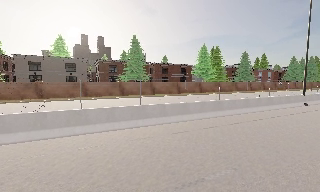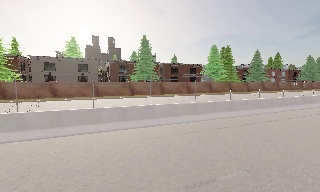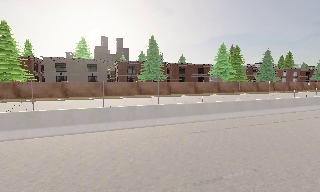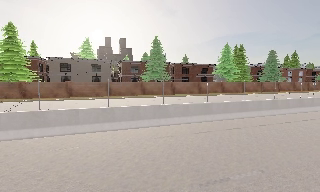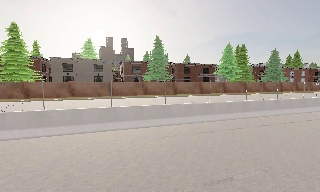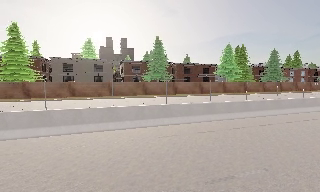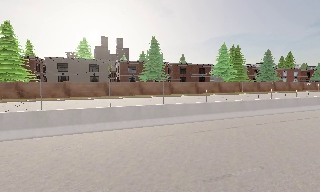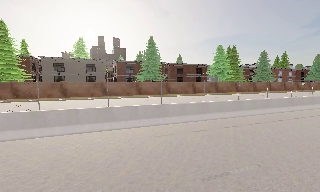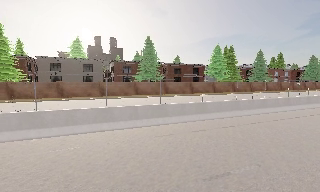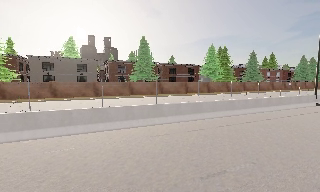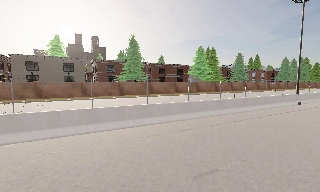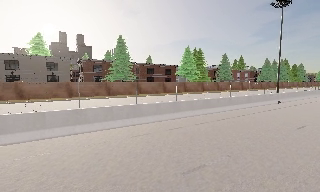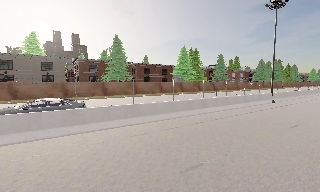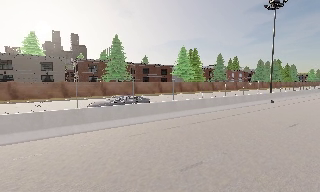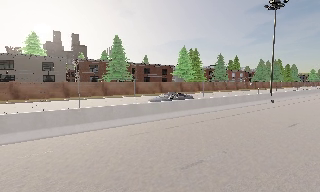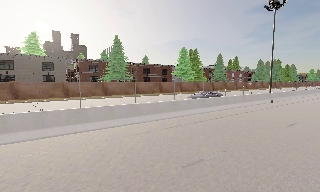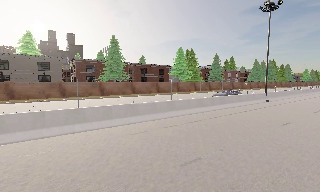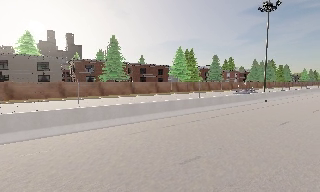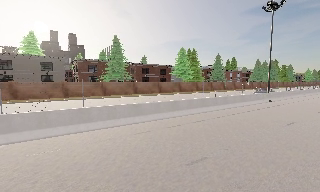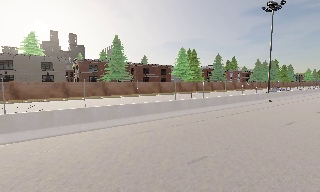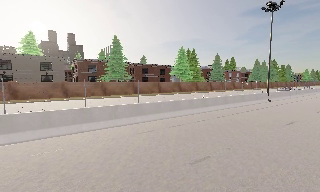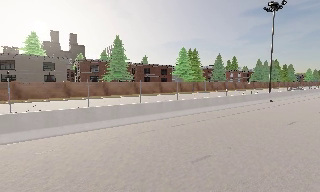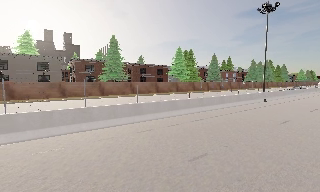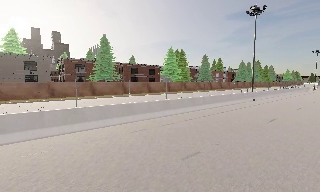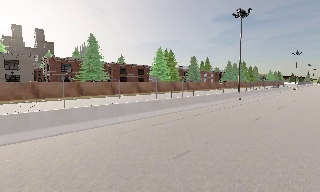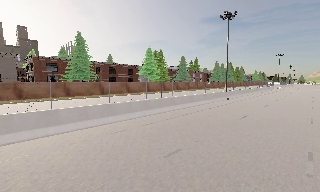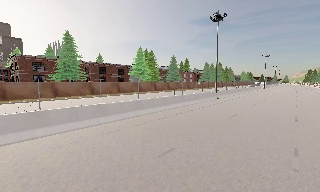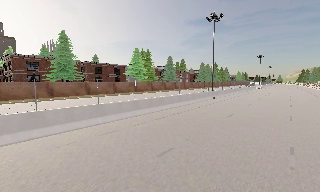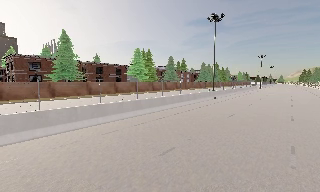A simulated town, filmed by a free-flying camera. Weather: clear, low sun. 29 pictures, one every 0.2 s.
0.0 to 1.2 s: The camera shifts only a little, or ends up much as it began.
1.2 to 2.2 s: The camera swings to its right by about 10 degrees, and the scene slides to the left.
2.2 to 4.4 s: The camera travels backward and to its left, about 1 m, so what stands in front gets smaller.
4.4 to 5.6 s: The camera pans to its right, which is clockwise from overhead, by about 15 degrees.
The film runs backward here.
